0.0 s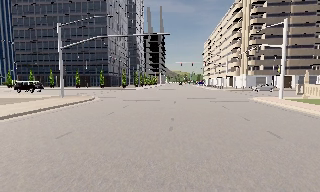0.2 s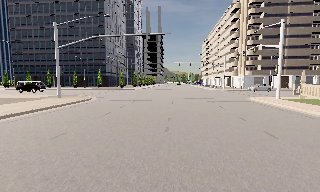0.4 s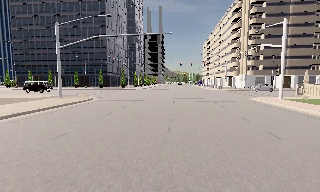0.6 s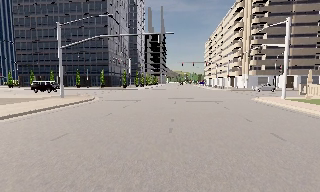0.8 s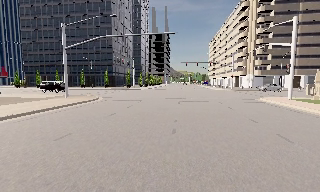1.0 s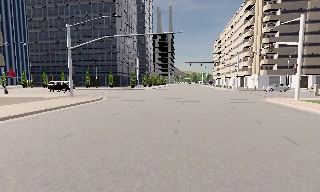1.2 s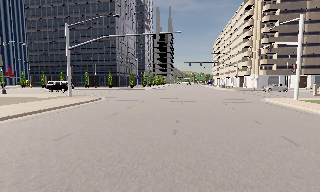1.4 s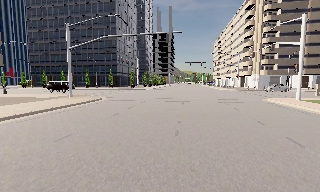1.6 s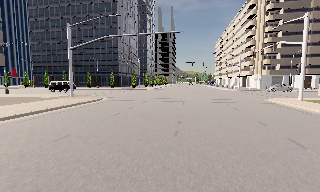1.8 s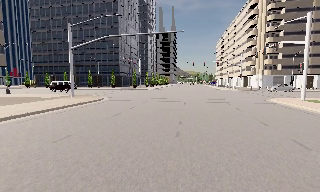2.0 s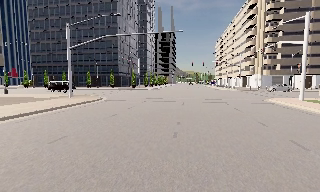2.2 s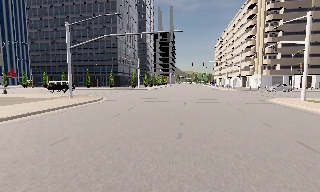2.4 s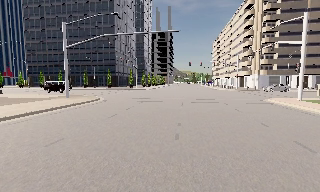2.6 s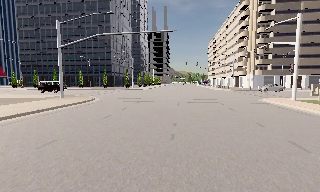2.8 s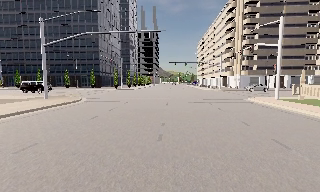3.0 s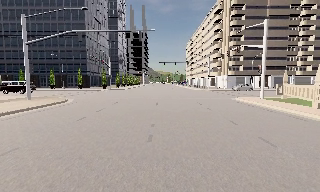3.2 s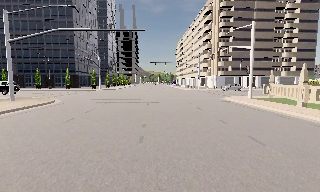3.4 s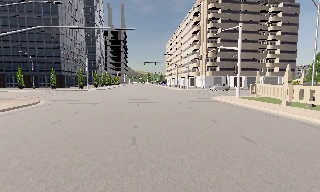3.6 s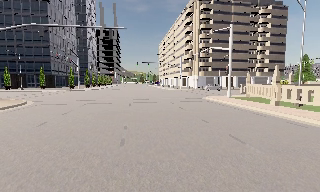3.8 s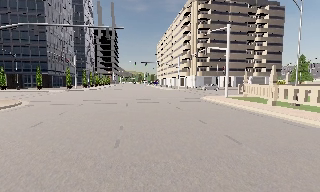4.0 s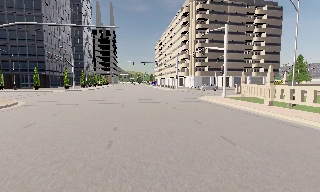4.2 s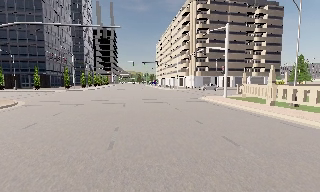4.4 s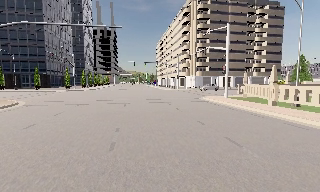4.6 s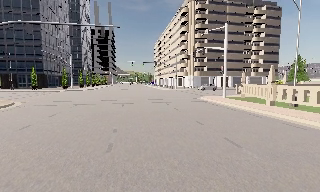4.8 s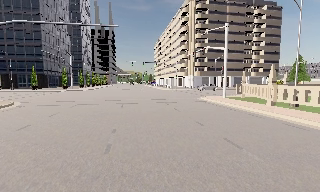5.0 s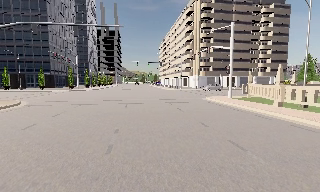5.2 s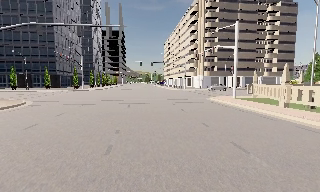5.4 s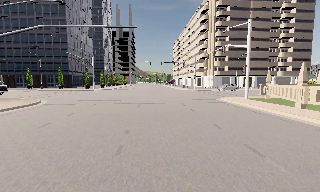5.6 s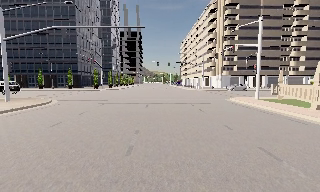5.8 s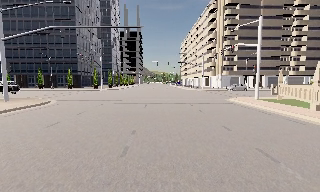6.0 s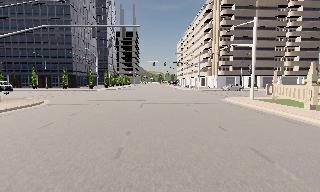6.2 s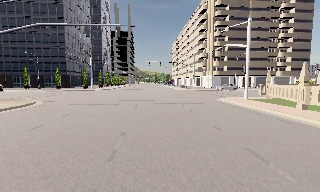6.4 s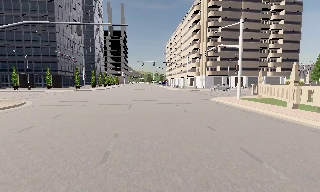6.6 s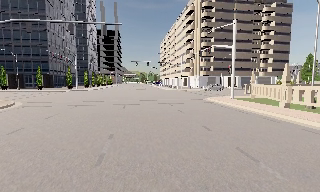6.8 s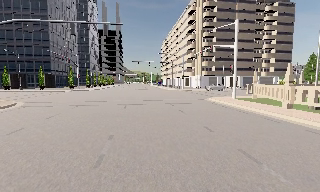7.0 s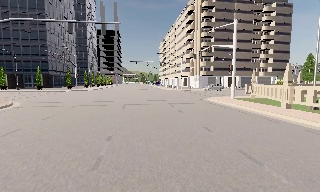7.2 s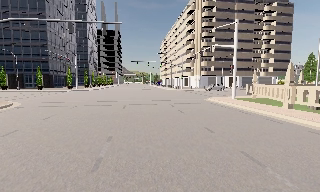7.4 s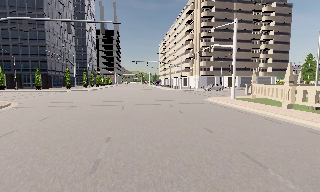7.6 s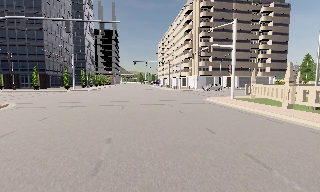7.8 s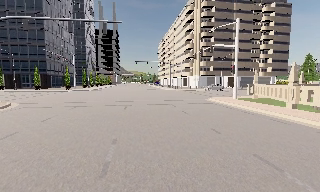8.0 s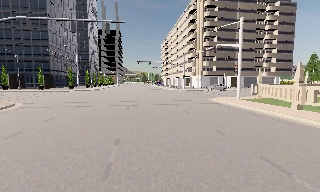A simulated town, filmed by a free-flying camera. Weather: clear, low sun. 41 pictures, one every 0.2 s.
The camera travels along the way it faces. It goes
forward.
0.0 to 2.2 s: The camera travels forward, about 1 m, so what stands in front looms larger.
2.2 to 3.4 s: The scene slides to the left, as the camera pans about 15 degrees to its right.
3.4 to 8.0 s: The camera travels forward, about 1.5 m, so what stands in front looms larger.
The film runs forward here.
